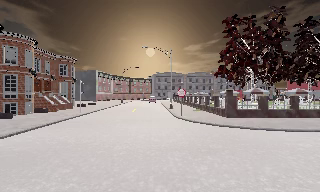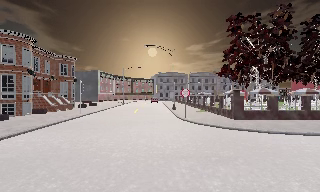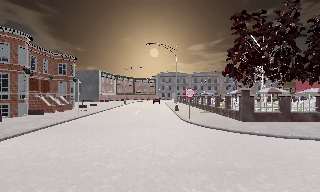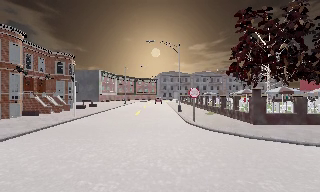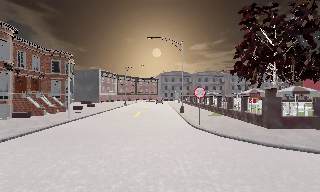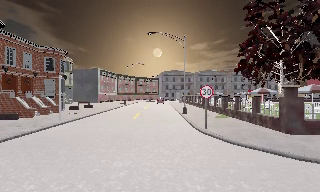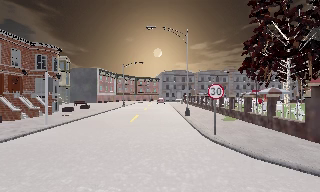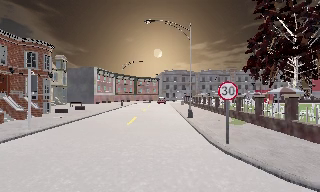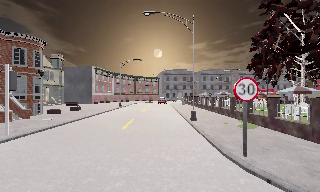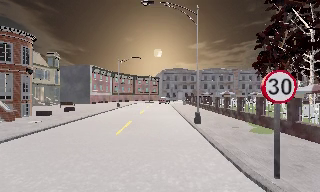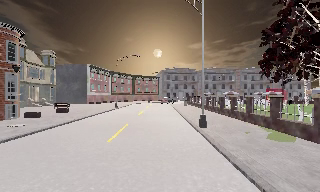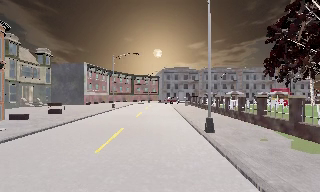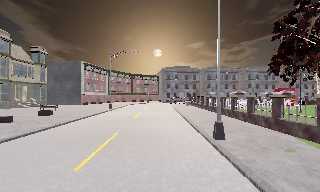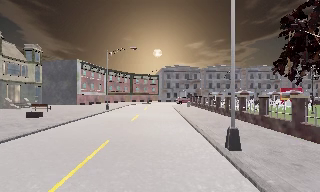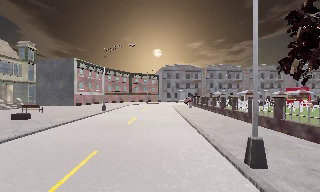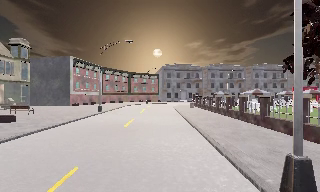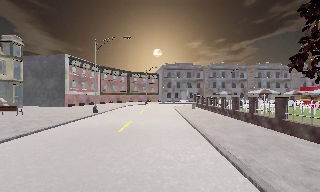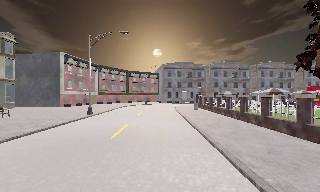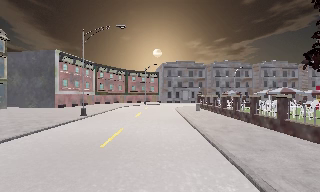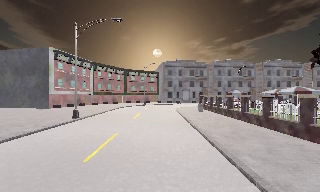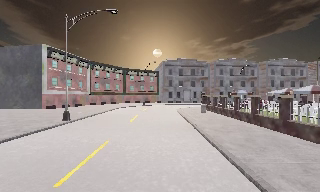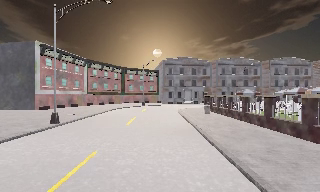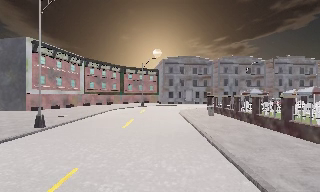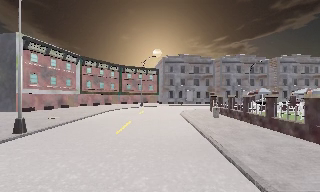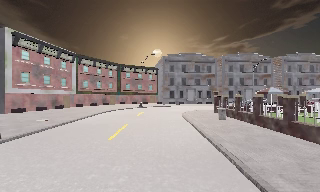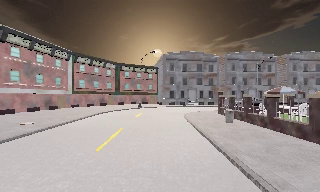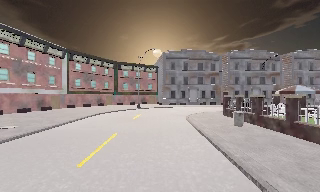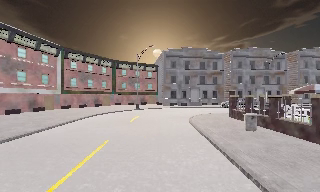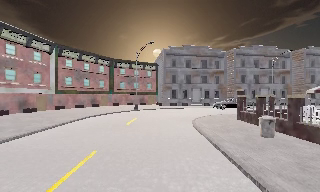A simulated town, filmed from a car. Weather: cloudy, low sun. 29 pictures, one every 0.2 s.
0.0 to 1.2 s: The camera travels forward, about 6 m, so what stands in front looms larger. It gains speed.
1.2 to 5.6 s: The camera travels forward, about 25 m, so what stands in front looms larger.
The film runs forward here.
